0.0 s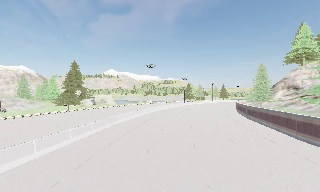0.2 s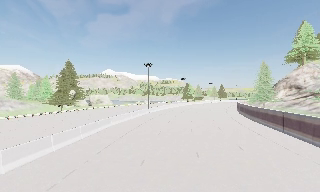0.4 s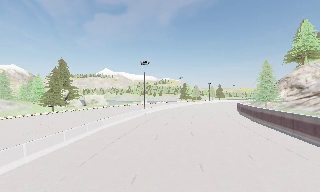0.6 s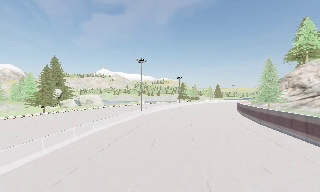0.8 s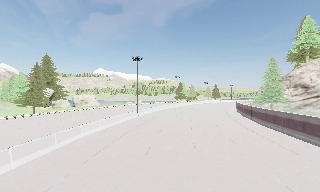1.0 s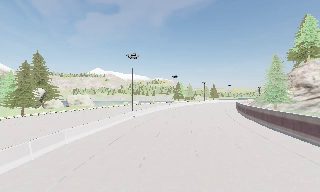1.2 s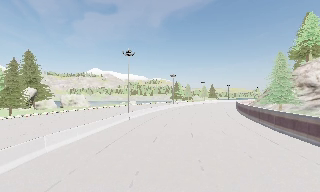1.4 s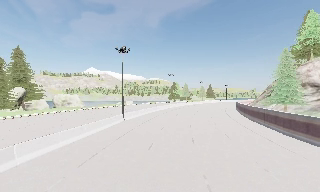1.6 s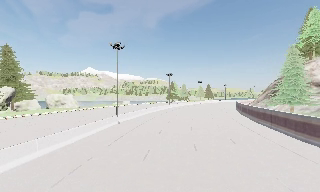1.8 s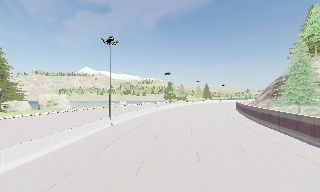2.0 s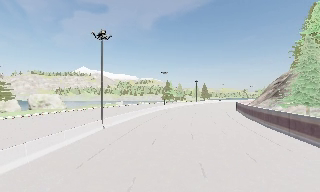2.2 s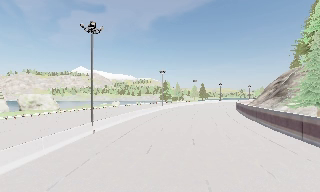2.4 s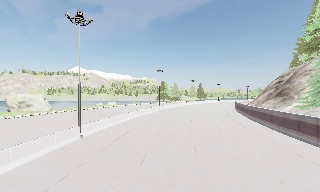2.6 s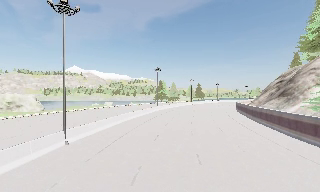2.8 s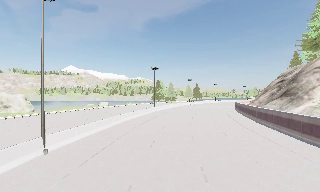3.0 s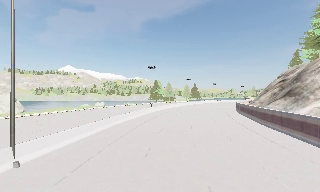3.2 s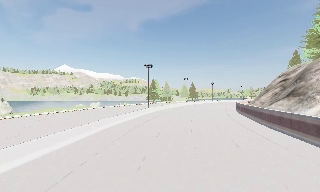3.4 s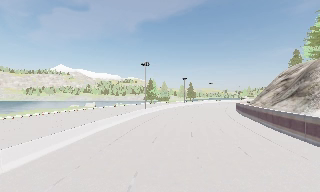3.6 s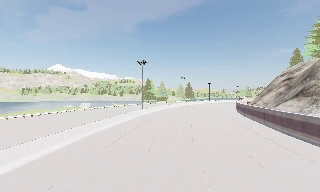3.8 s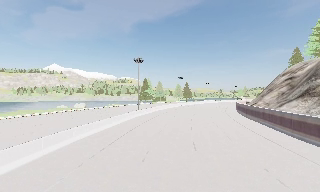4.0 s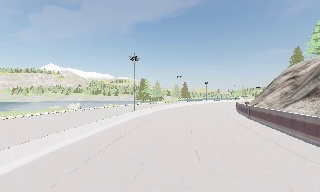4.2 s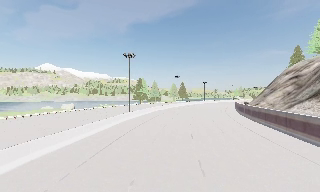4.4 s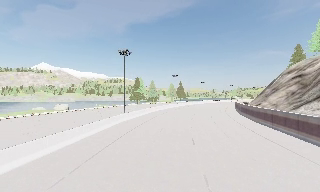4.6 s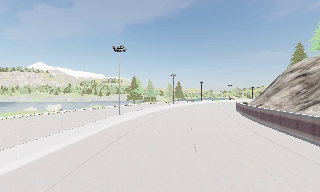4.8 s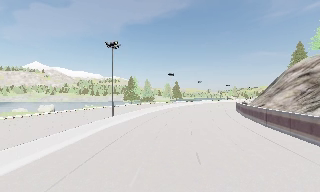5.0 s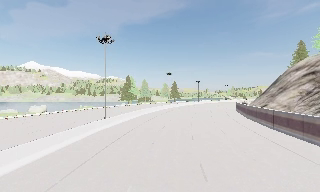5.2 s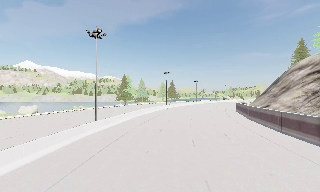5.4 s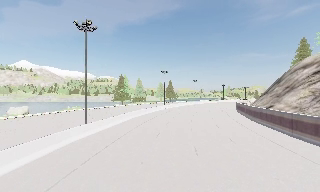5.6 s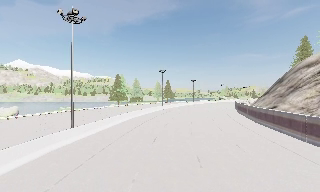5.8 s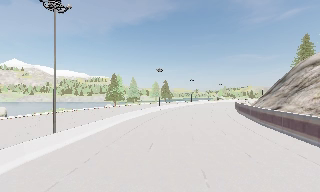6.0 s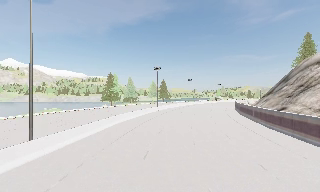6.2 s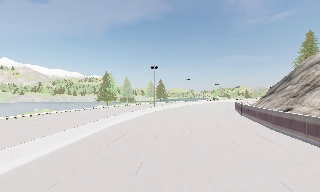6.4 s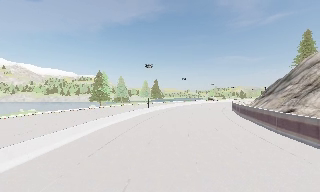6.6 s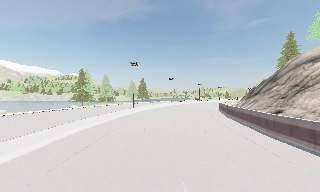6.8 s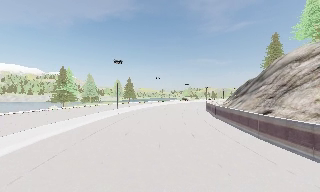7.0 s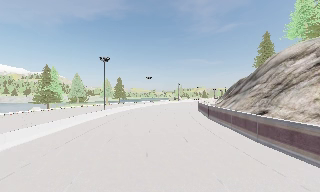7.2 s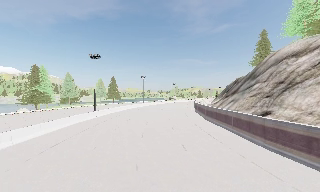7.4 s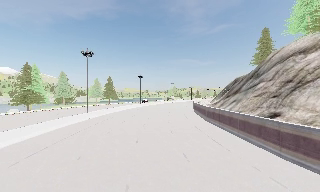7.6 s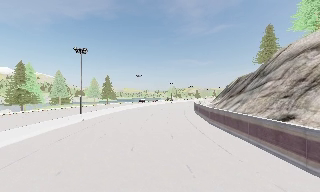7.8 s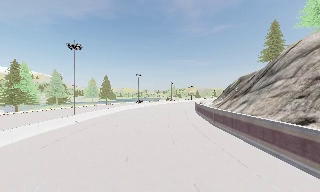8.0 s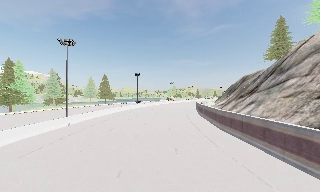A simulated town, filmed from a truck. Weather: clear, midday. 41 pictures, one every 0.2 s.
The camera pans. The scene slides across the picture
to the left.
The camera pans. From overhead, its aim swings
clockwise.
0.0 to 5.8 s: The camera swings to its right by about 25 degrees, and the scene slides to the left. It travels forward, about 55 m, so what stands in front looms larger.
5.8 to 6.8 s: The scene slides to the left, as the camera pans about 10 degrees to its right. It travels forward, about 10 m, so what stands in front looms larger.
6.8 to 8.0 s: The camera travels forward, about 12 m, so what stands in front looms larger.
The film runs forward here.
